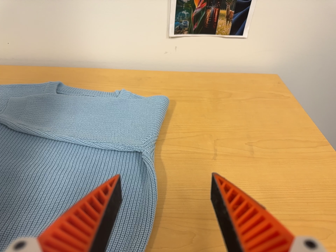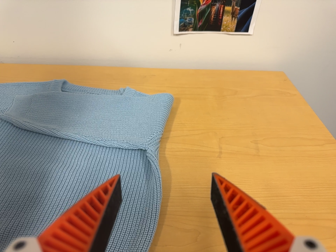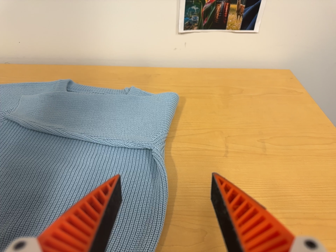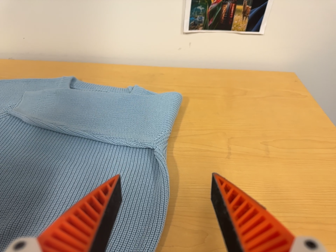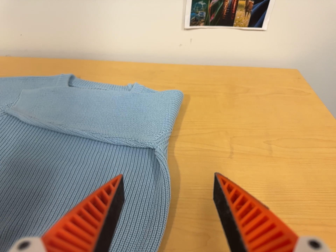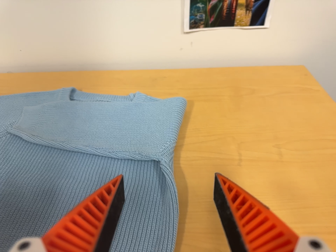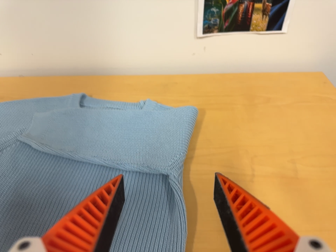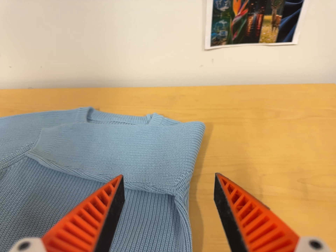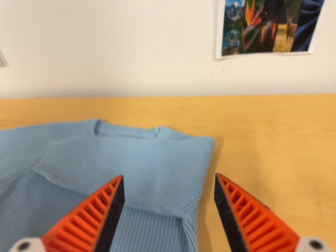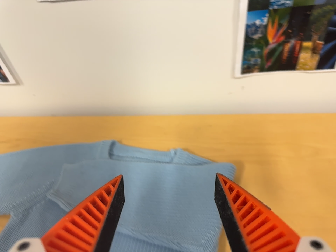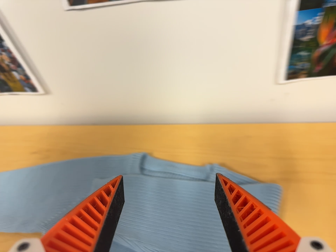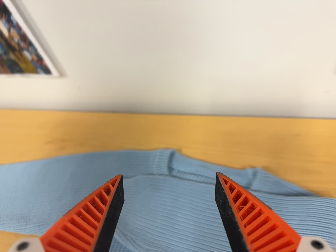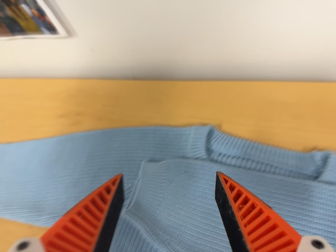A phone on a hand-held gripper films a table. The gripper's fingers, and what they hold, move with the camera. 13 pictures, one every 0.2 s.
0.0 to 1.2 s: The camera travels toward the top of its view and forward, about 6 cm.
1.2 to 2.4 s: The camera swings to its left by about 20 degrees, and the scene slides to the right. It travels forward and toward the top of its view, about 32 cm, so what stands in front looms larger. Its aim tips toward the bottom of its view by about 15 degrees.
The film runs backward here.
